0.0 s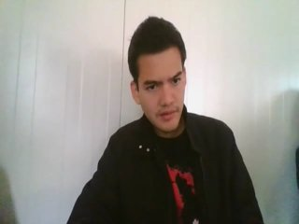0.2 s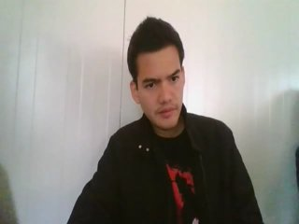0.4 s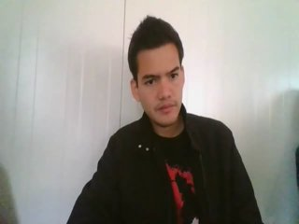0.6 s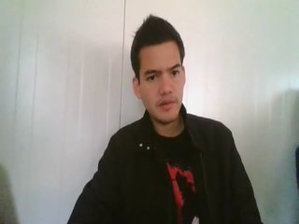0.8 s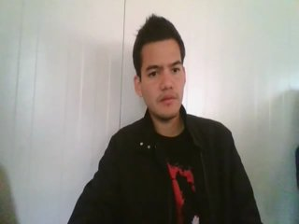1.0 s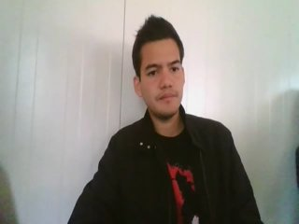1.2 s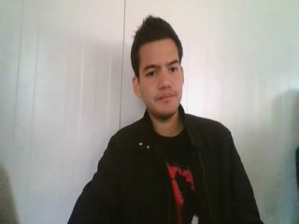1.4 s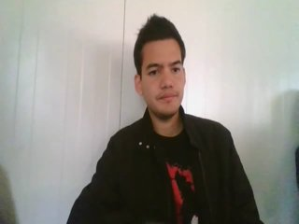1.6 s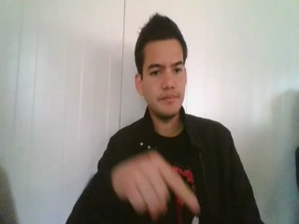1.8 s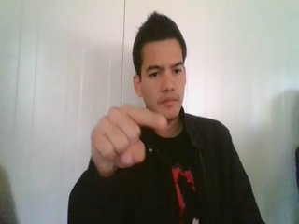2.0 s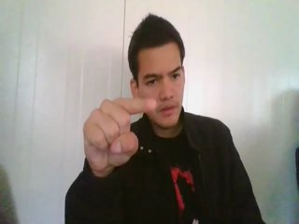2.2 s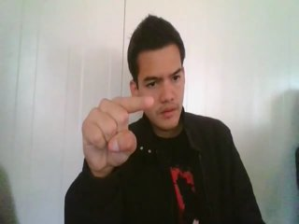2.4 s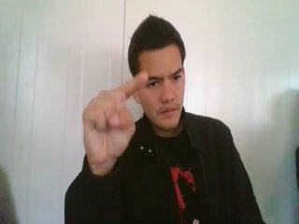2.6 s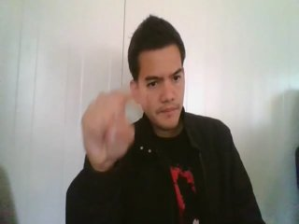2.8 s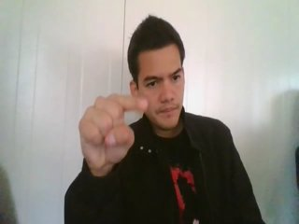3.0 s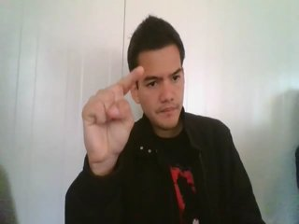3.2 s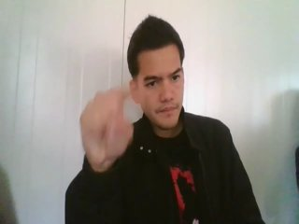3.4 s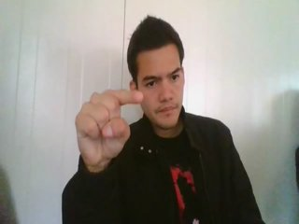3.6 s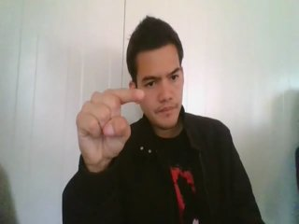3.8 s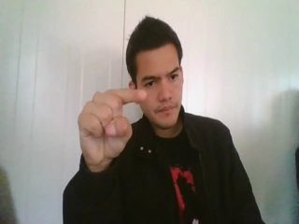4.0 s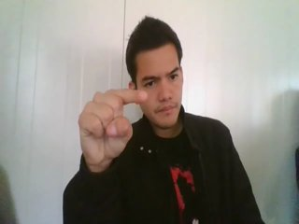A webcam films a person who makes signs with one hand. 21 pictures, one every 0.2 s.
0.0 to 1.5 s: Non-gesture.
1.6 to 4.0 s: Double click with one finger.
